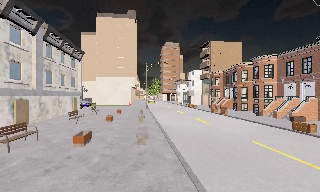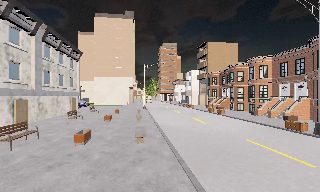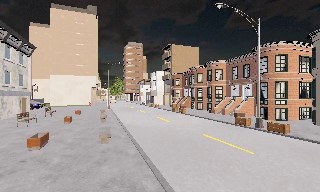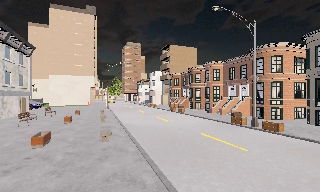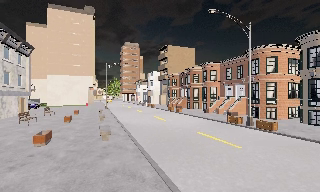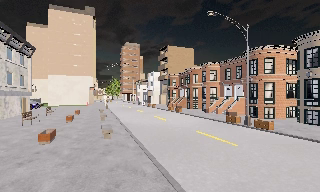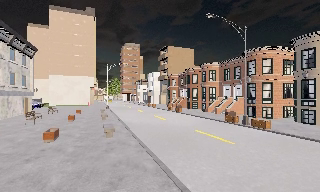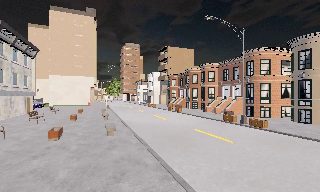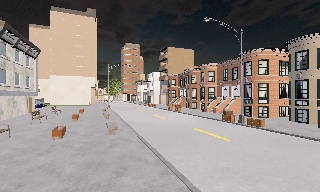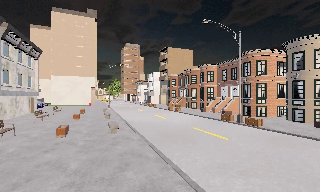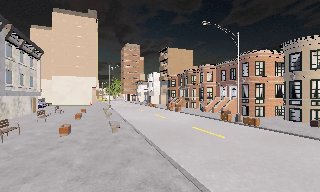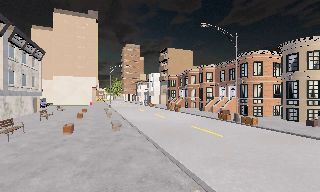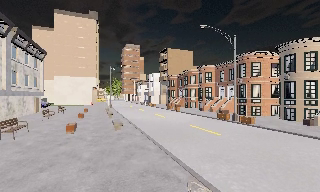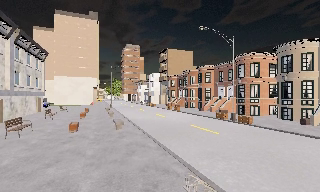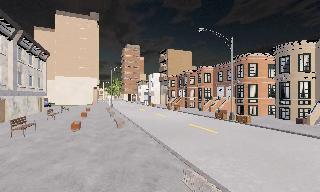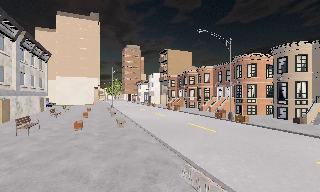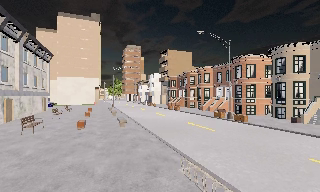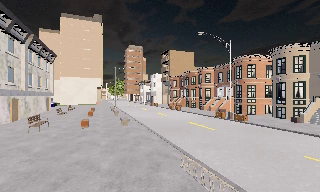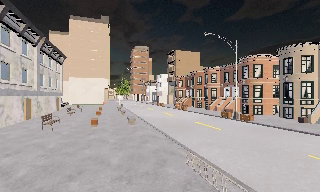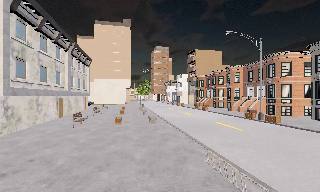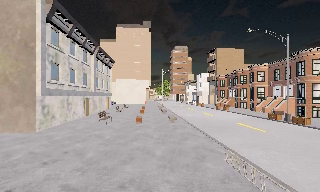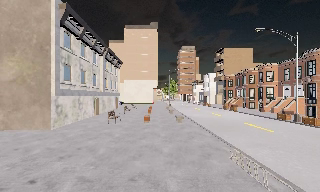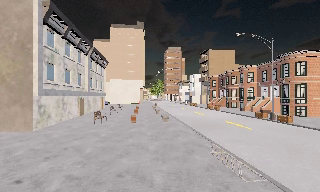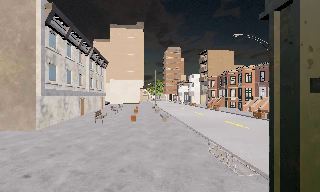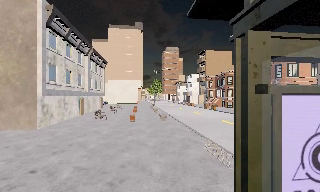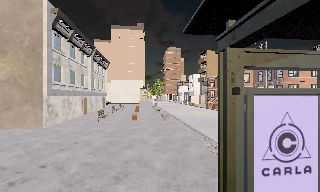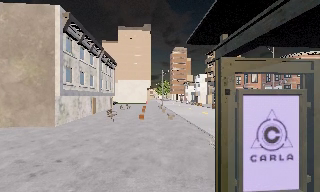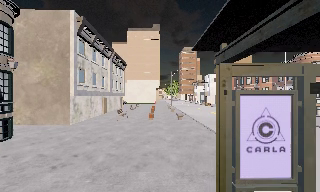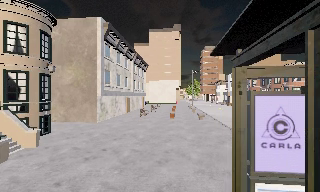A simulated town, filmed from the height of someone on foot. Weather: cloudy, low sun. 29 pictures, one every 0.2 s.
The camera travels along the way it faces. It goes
backward.
0.0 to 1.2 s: The camera pans to its right, which is clockwise from overhead, by about 15 degrees. It travels backward, about 1.5 m, so what stands in front gets smaller.
1.2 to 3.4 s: The camera travels backward, about 3 m, so what stands in front gets smaller.
3.4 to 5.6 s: The scene slides to the right, as the camera pans about 25 degrees to its left. It travels backward, about 3 m, so what stands in front gets smaller.
The film runs backward here.
